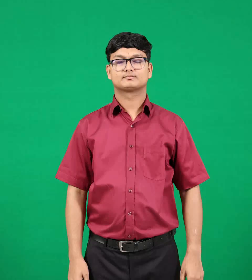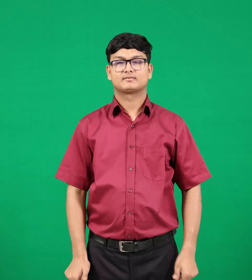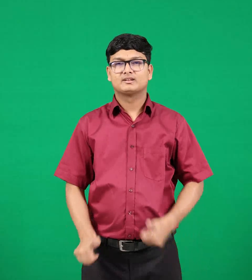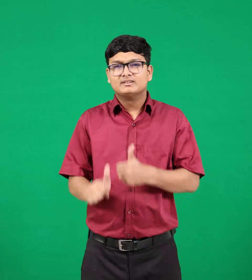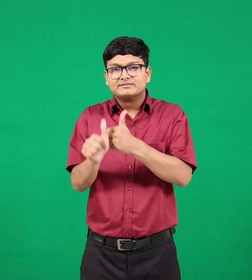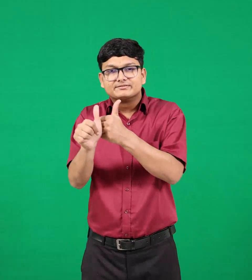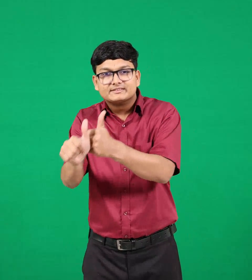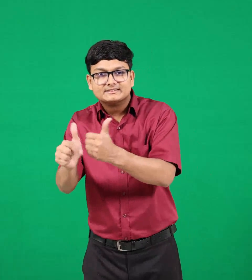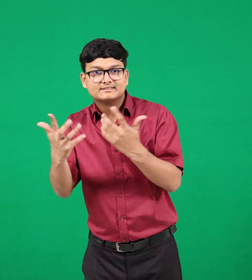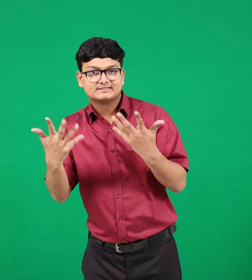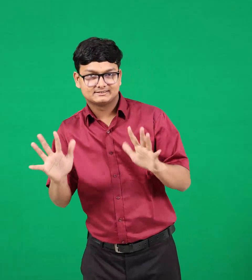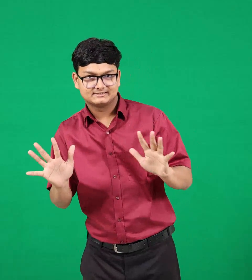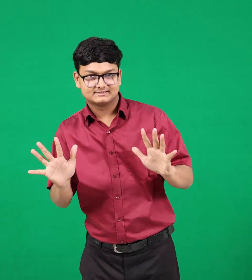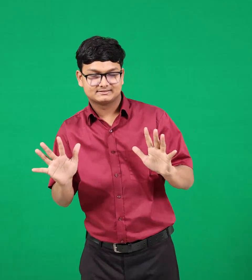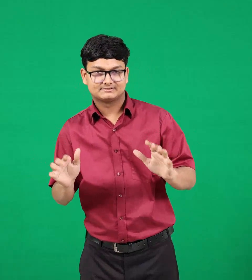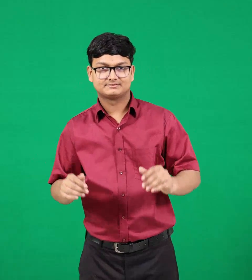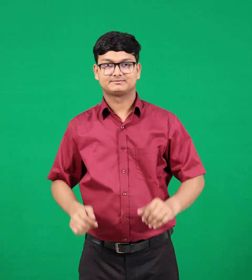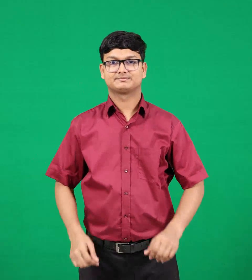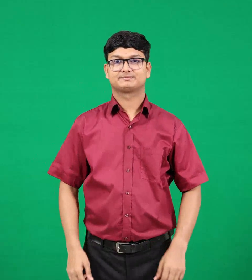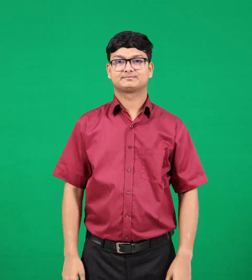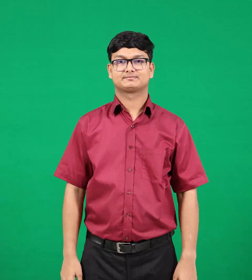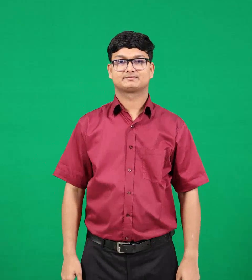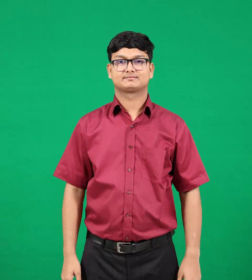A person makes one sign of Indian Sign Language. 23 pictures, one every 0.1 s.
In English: followed
